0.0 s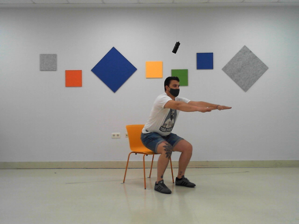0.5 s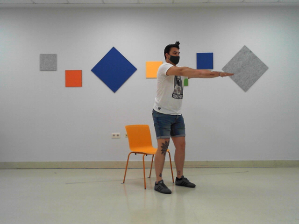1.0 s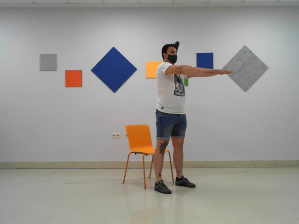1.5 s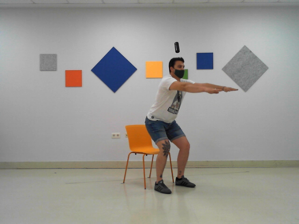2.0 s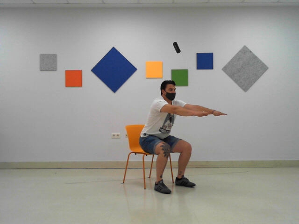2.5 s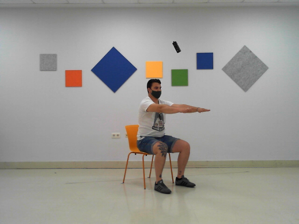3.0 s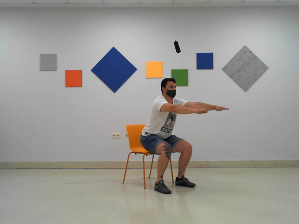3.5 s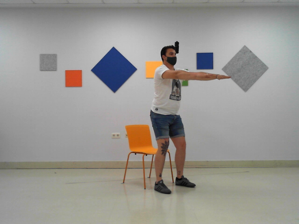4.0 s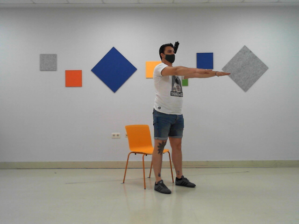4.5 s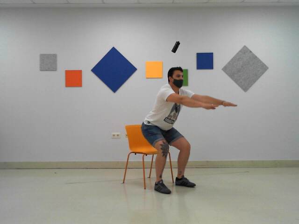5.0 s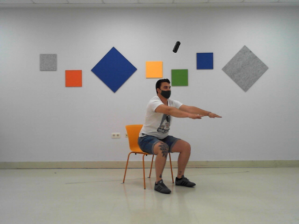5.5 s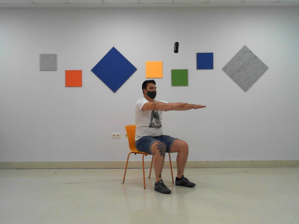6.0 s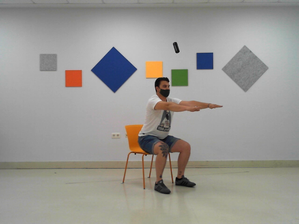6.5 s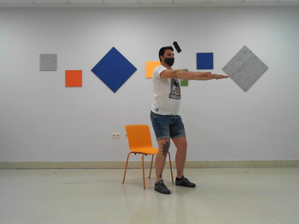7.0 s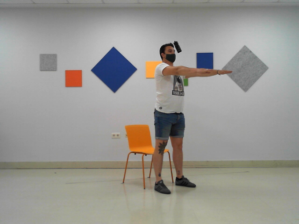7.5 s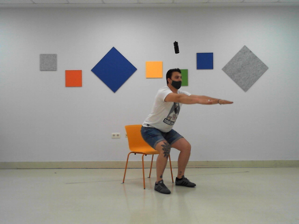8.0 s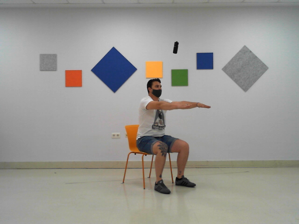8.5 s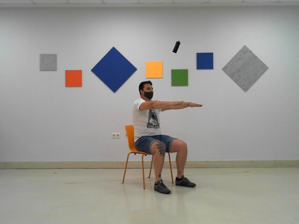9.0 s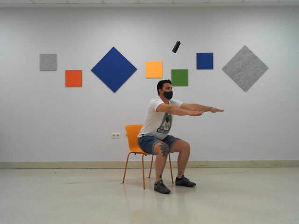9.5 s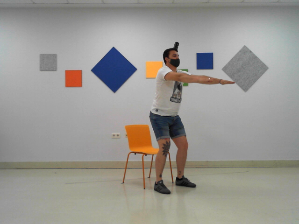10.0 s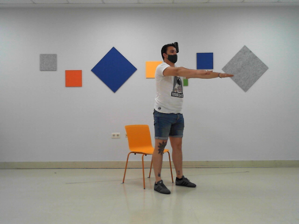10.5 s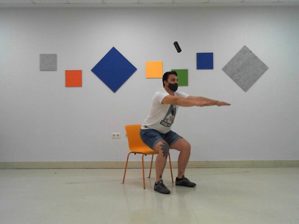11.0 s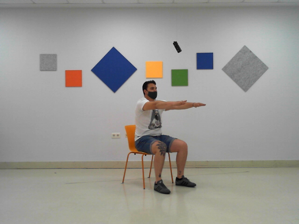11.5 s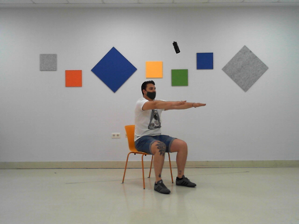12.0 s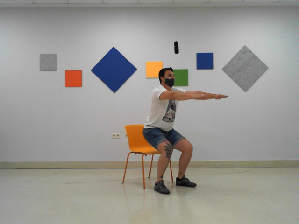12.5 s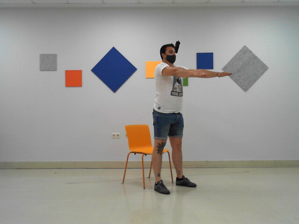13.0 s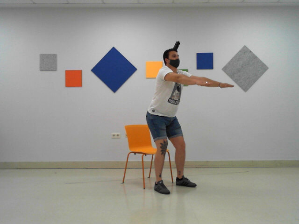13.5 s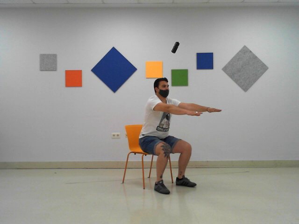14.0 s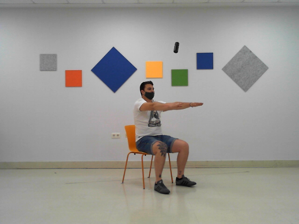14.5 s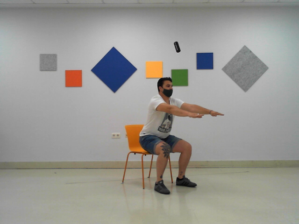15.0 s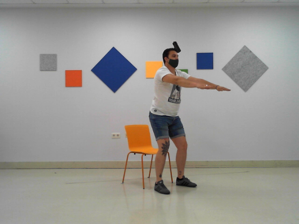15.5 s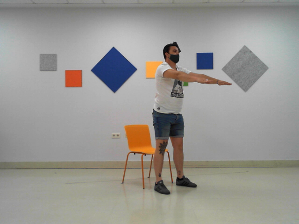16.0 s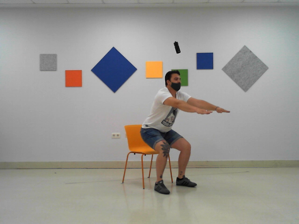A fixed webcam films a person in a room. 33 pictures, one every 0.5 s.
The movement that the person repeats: Sit to stand.
